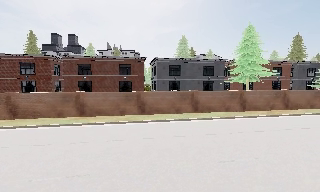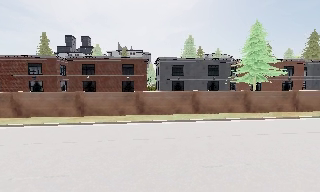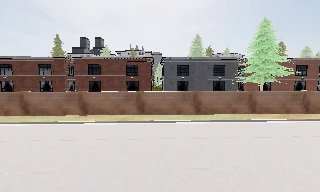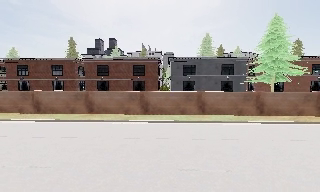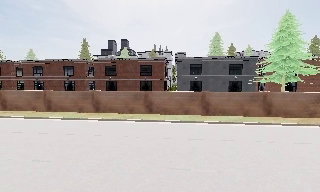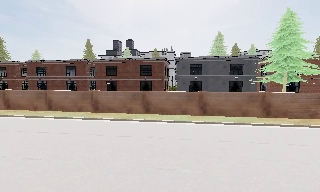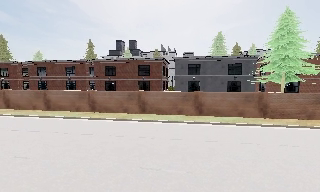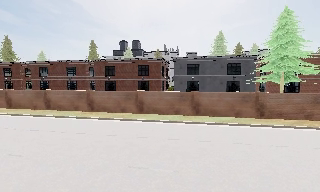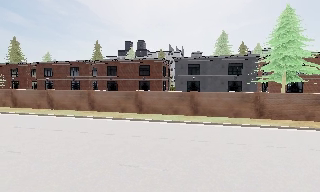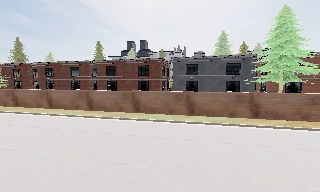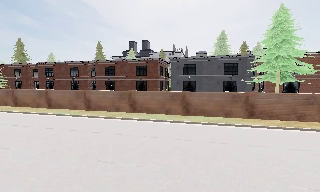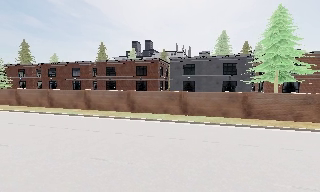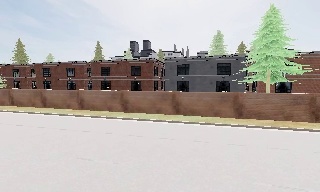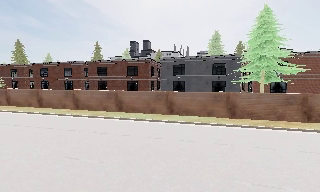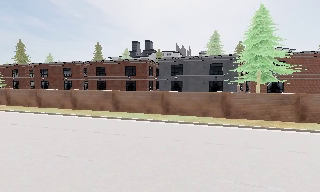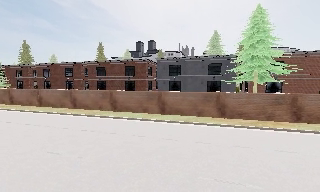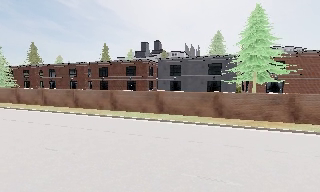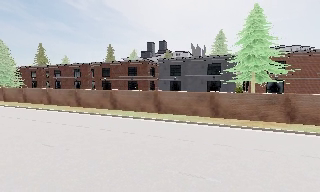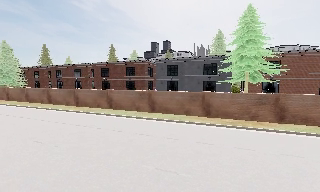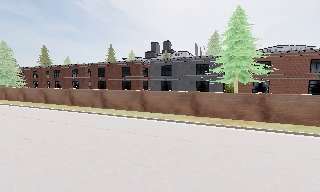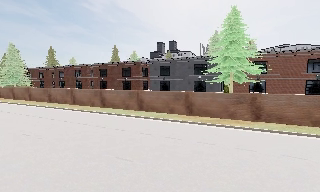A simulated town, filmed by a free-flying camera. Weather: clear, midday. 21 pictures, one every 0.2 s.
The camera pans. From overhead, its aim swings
counterclockwise.
0.0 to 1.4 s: The camera pans to its left, which is counterclockwise from overhead, by about 20 degrees. It travels to its right, about 6 m. It loses speed.
1.4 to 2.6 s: The camera travels to its right, about 3.5 m, so close, fixed things drift to the left.
2.6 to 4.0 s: The camera pans to its left, which is counterclockwise from overhead, by about 10 degrees. It travels to its right, about 7 m, so close, fixed things drift to the left. It gains speed.
The film runs backward here.
